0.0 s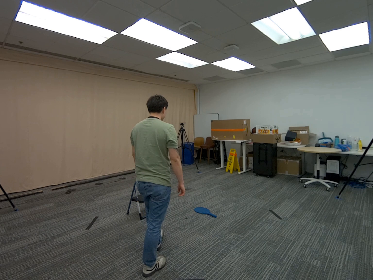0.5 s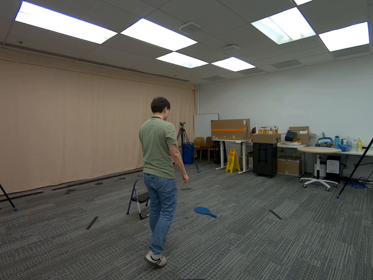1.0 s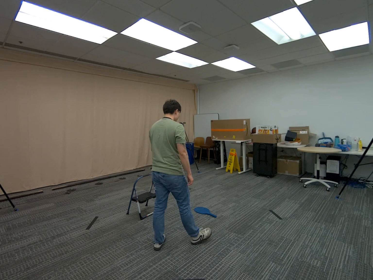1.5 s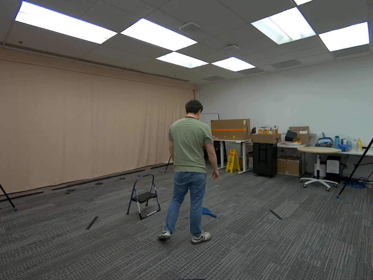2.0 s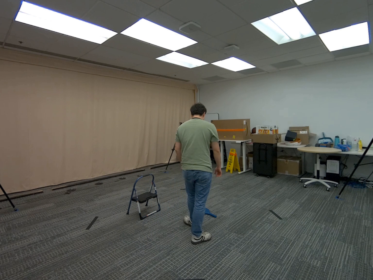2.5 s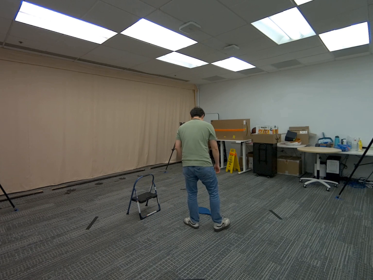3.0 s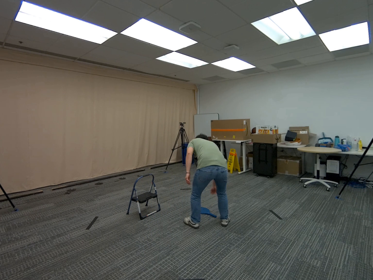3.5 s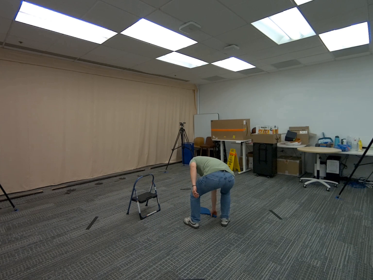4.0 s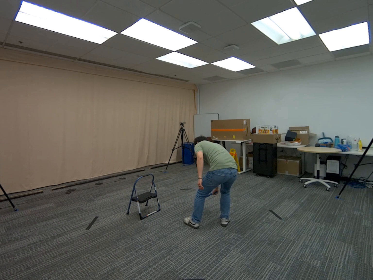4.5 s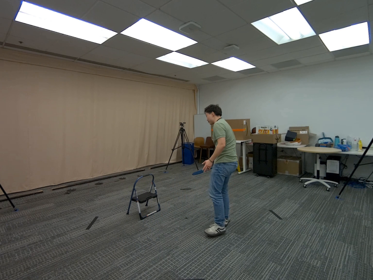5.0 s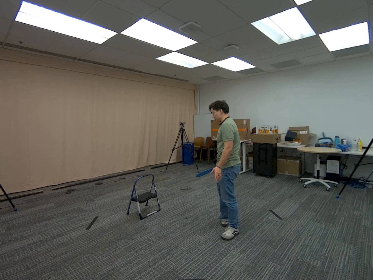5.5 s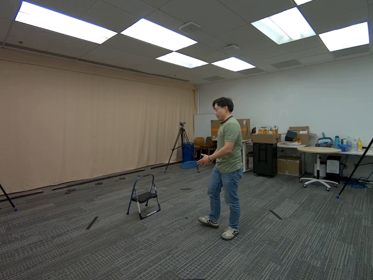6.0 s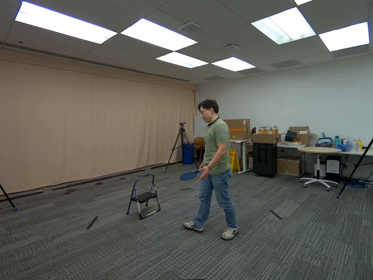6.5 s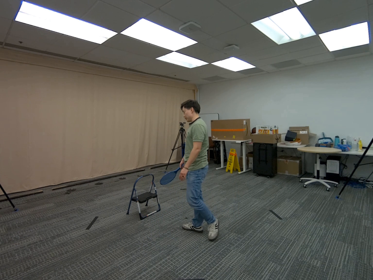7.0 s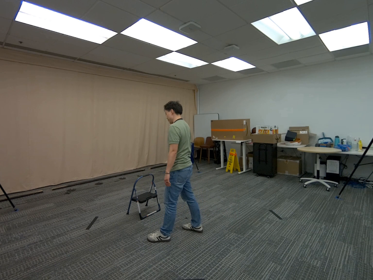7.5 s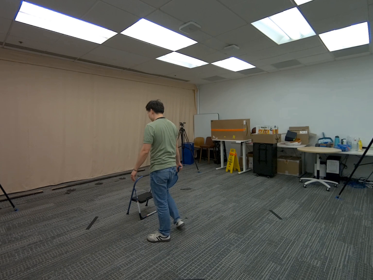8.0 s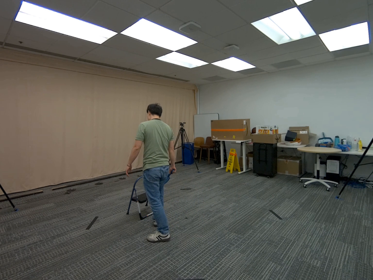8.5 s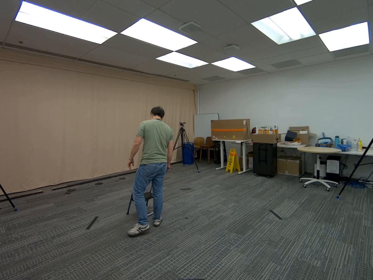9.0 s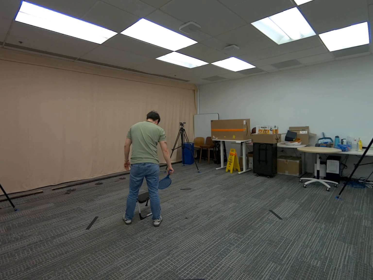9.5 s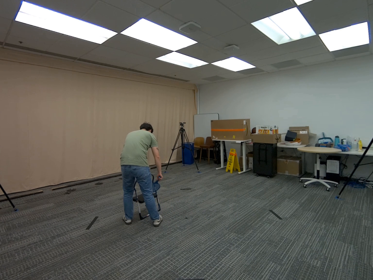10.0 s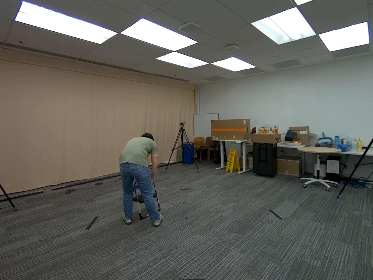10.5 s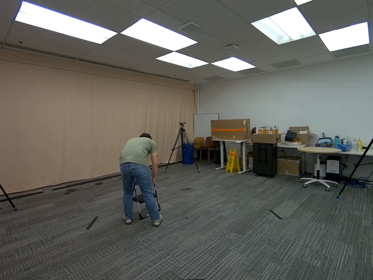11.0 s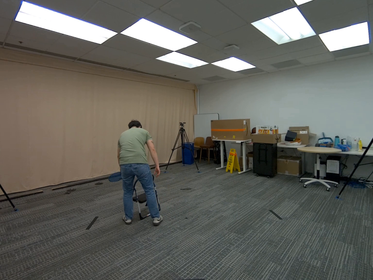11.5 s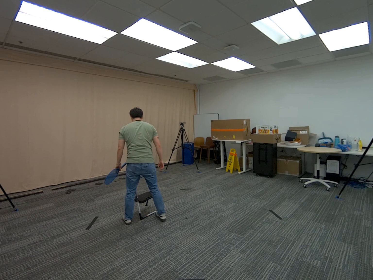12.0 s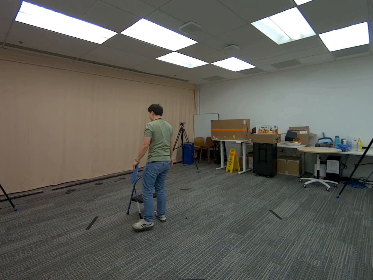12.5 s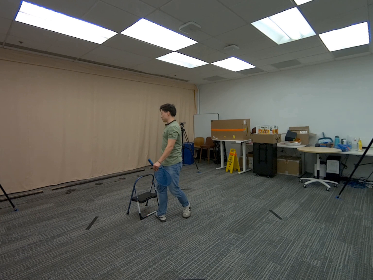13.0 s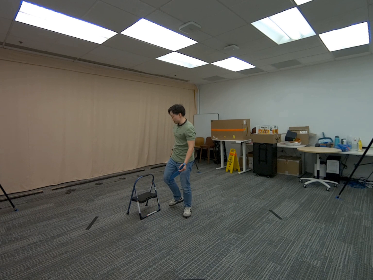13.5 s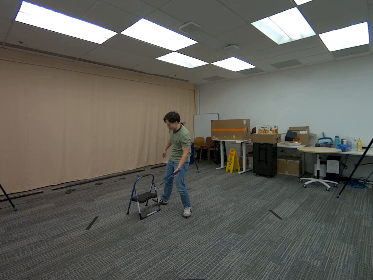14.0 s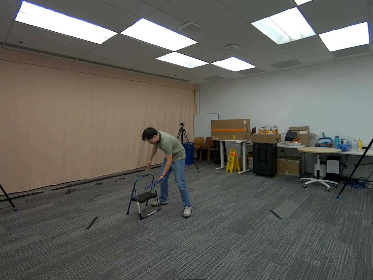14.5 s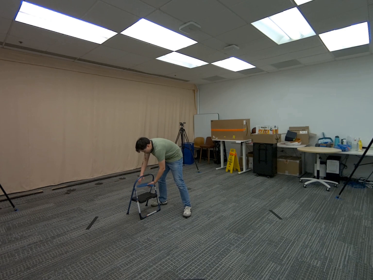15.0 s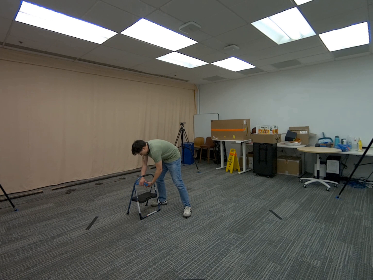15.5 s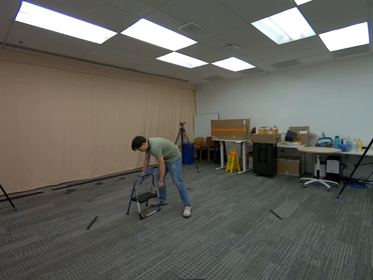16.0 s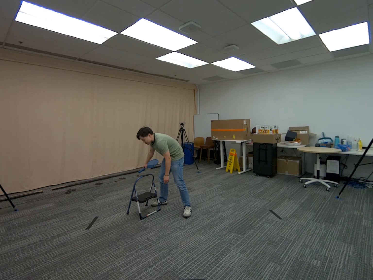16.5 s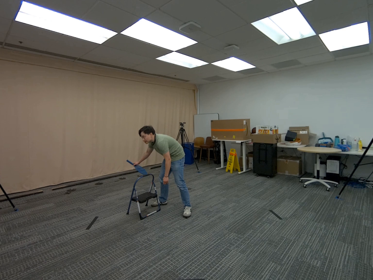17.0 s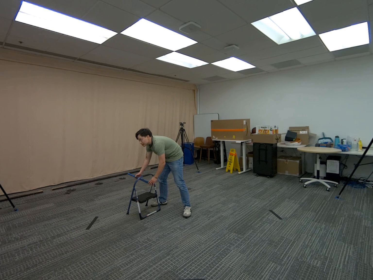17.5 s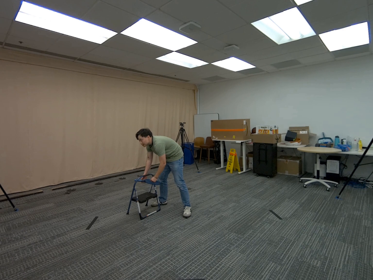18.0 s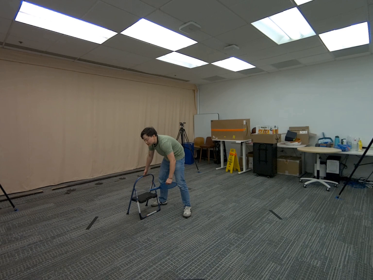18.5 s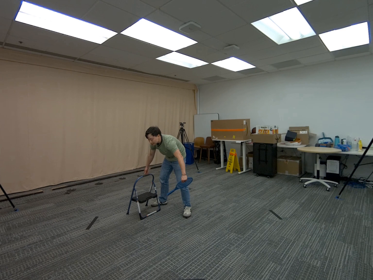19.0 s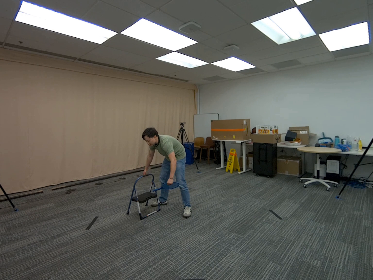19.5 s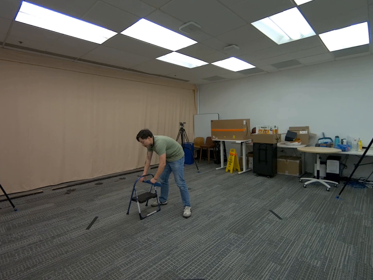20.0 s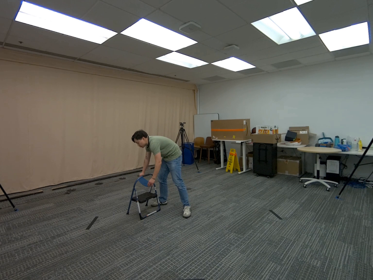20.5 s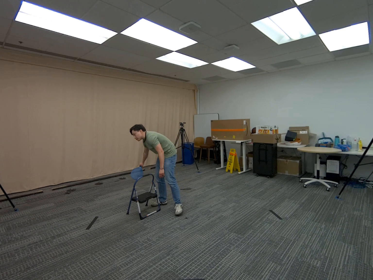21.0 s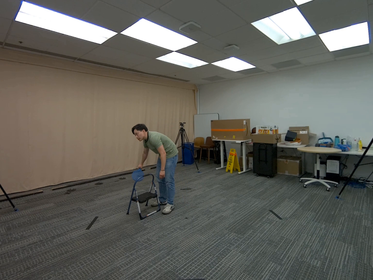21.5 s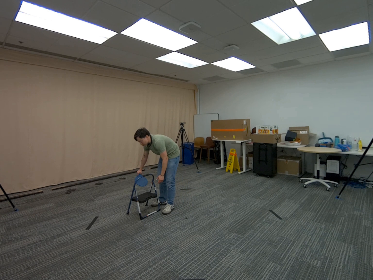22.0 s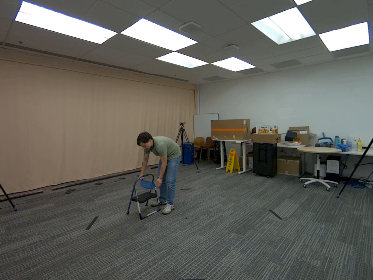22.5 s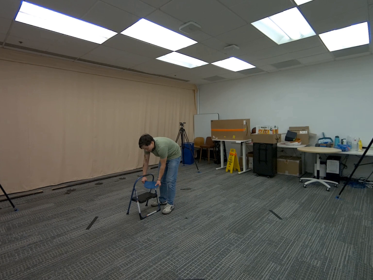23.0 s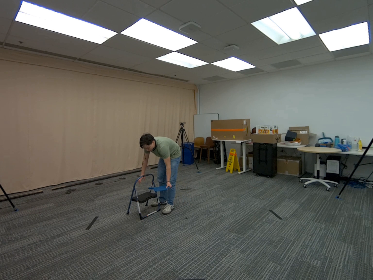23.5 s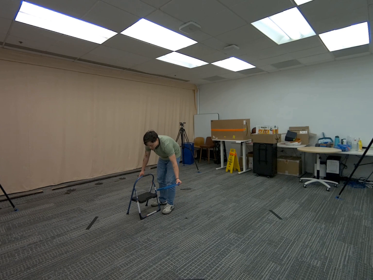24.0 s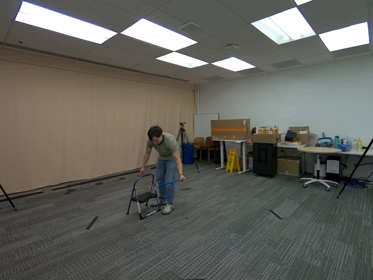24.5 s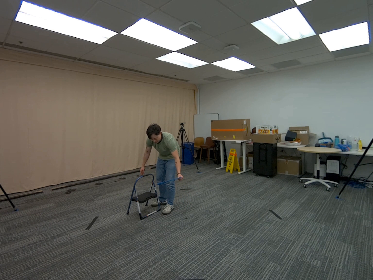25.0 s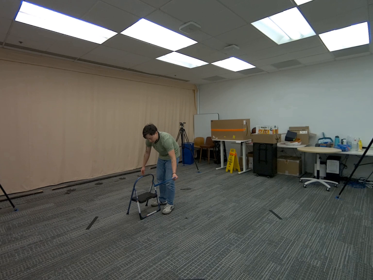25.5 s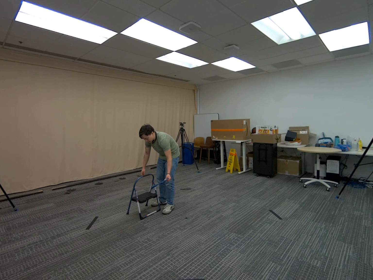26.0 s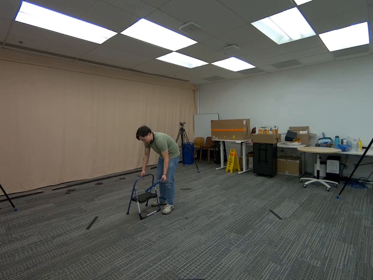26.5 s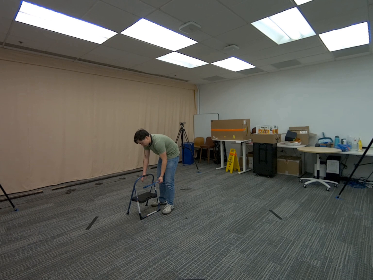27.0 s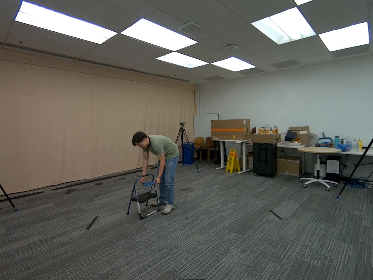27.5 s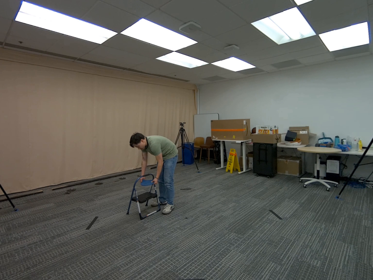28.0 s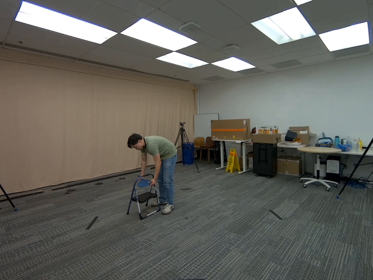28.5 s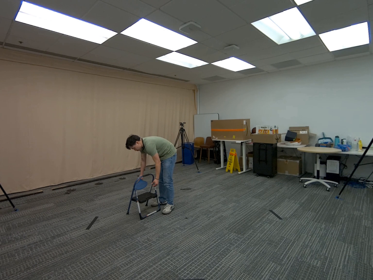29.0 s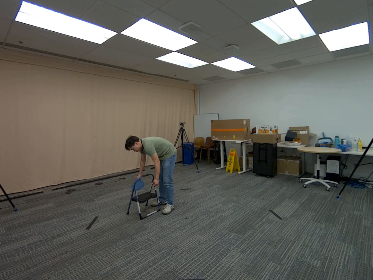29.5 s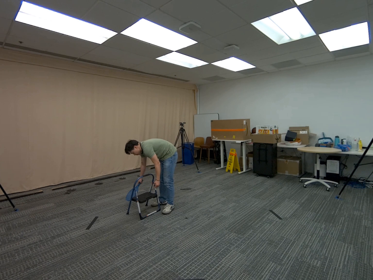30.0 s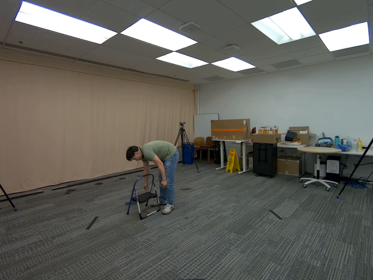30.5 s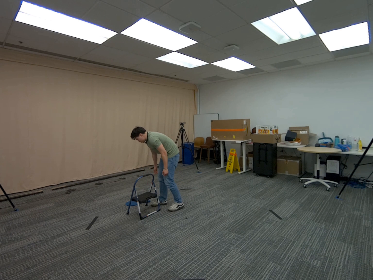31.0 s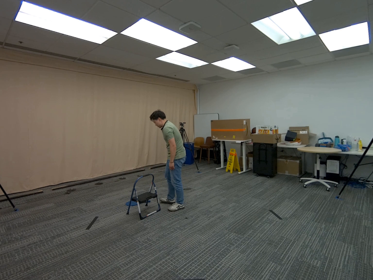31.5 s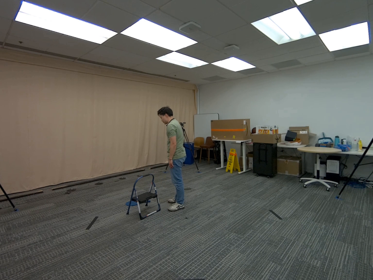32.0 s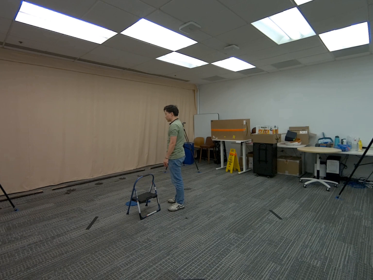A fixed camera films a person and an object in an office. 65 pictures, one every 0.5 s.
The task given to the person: Walk to the tennis racket on the ground and pick it up. Walk to the step ladder and pass the racket back and forth through the opening of the ladder a few times. When you are finished, place the racket back on the ground.
